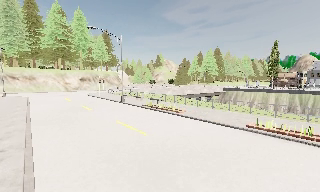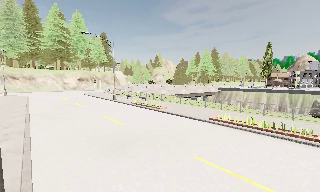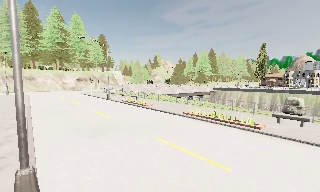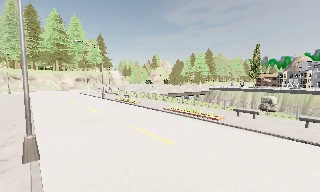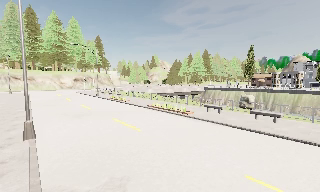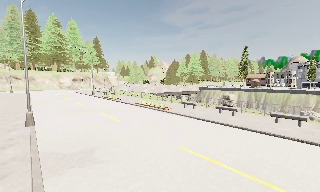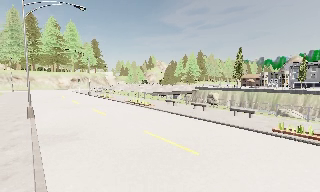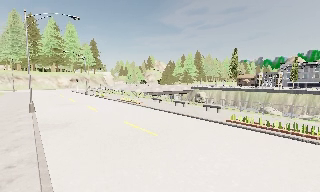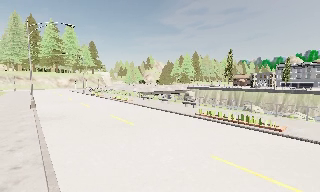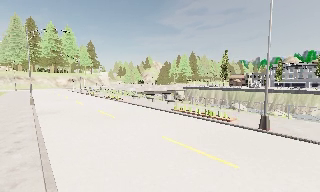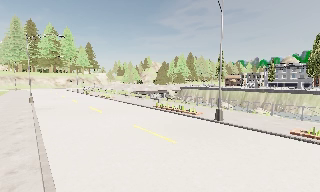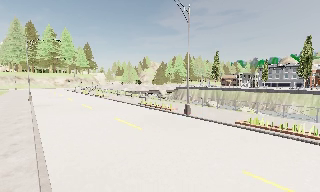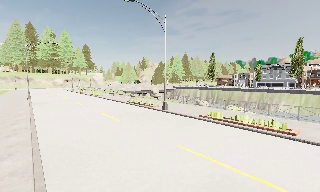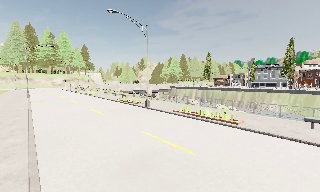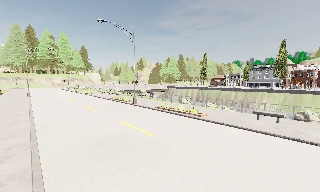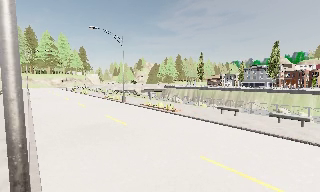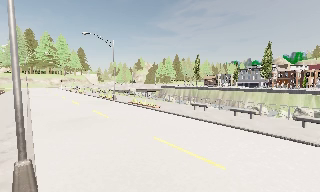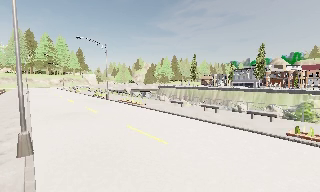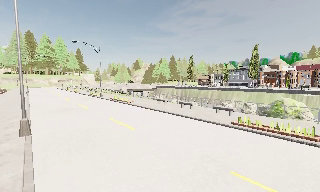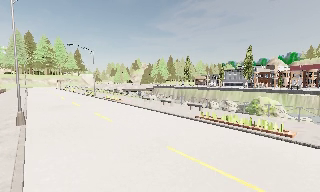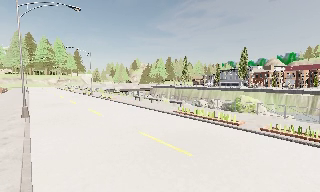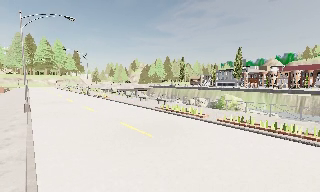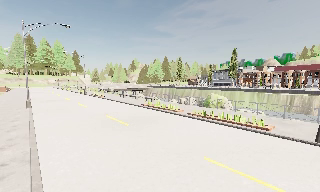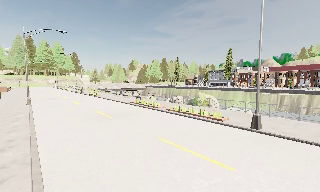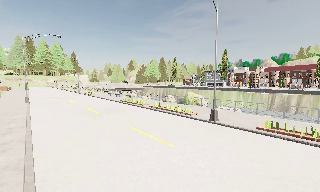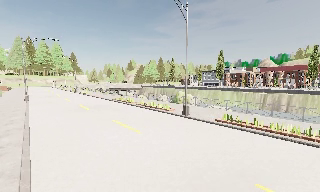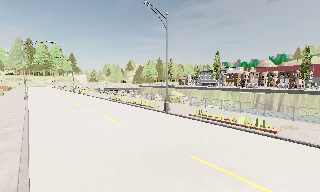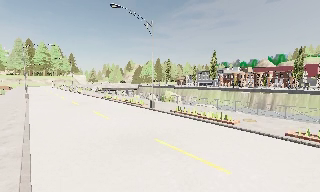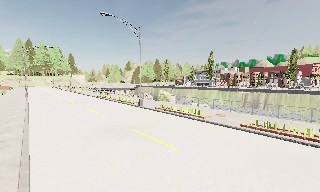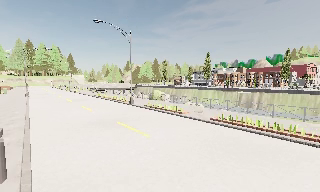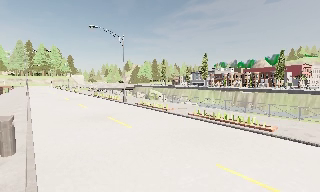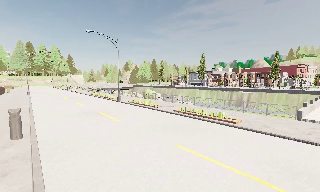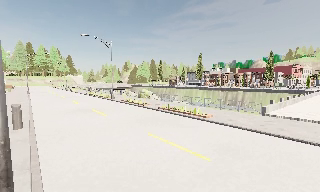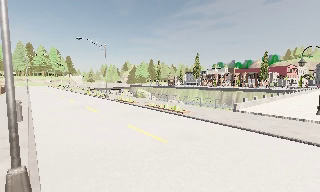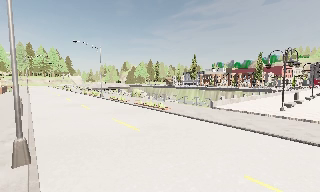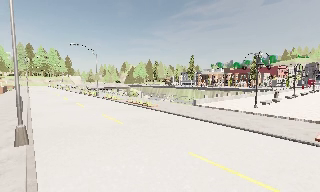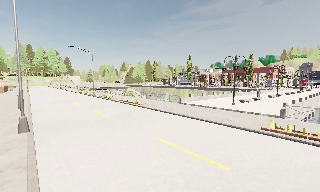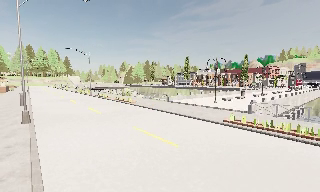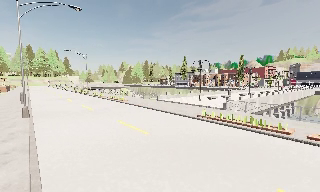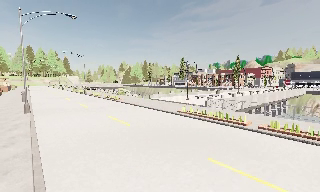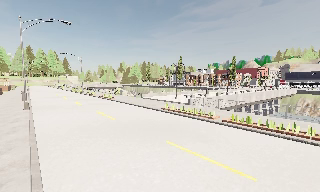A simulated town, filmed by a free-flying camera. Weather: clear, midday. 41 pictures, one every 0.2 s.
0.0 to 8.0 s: The camera travels backward and to its right, about 85 m, so what stands in front gets smaller.
The film runs forward here.
